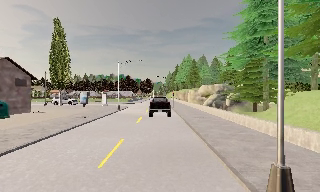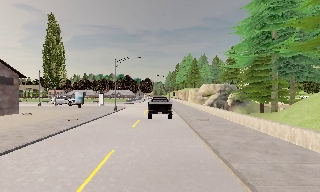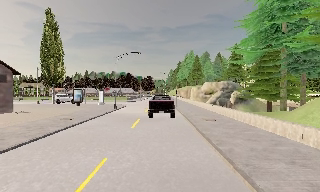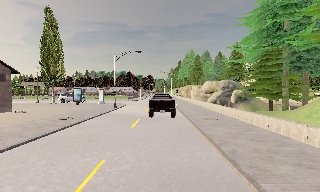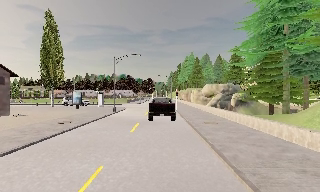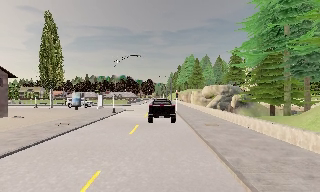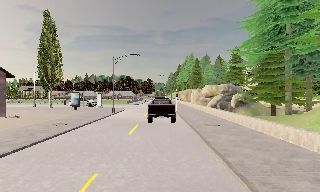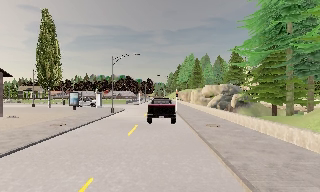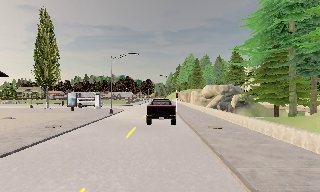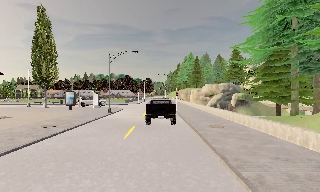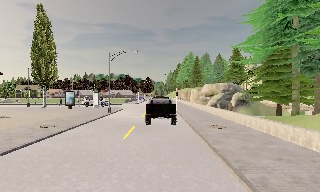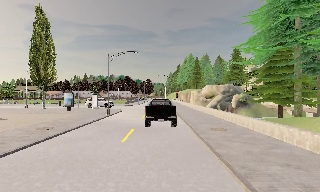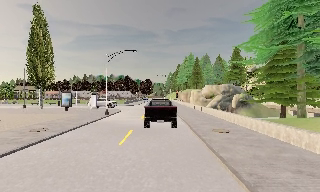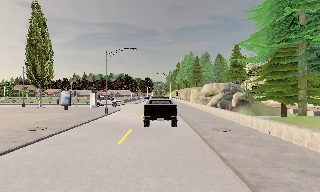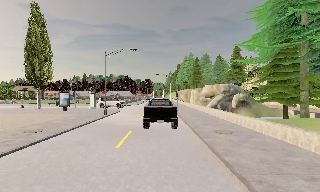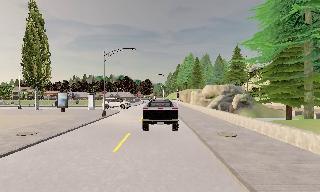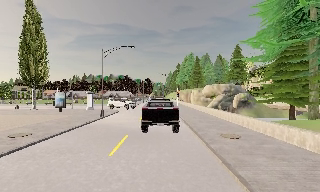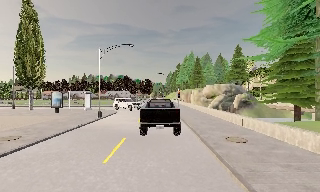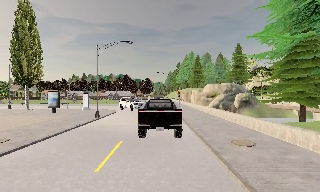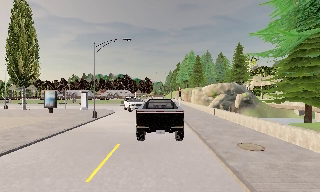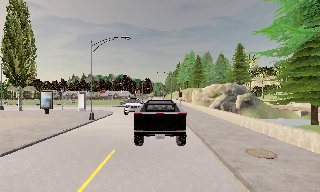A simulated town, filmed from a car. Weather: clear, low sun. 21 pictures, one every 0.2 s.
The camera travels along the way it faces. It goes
forward.
0.0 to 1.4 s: The camera travels forward, about 4 m, so what stands in front looms larger. It loses speed.
1.4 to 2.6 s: The camera travels forward, about 2 m, so what stands in front looms larger.
2.6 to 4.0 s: The camera travels forward, about 4 m, so what stands in front looms larger. It gains speed.
The film runs forward here.
